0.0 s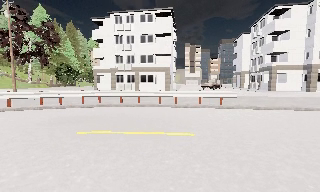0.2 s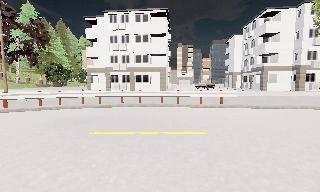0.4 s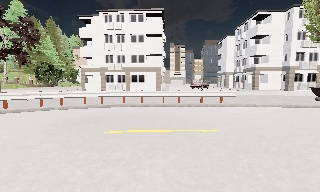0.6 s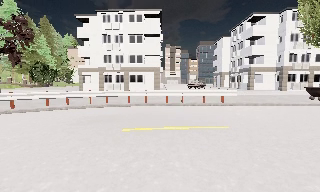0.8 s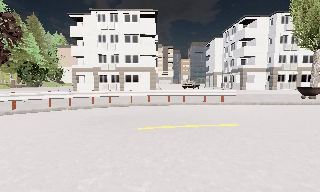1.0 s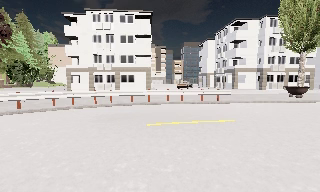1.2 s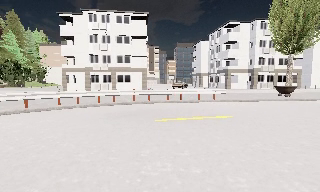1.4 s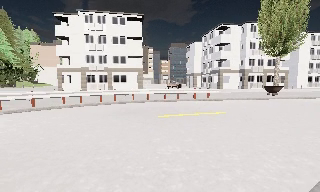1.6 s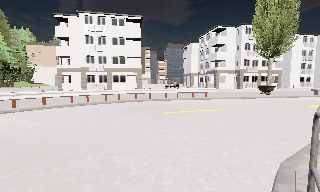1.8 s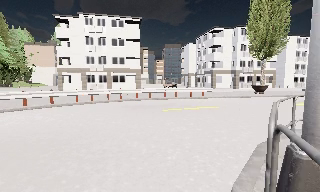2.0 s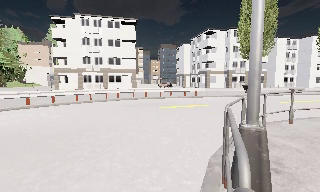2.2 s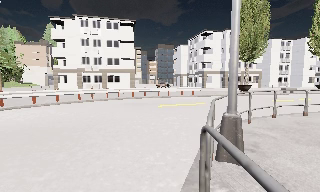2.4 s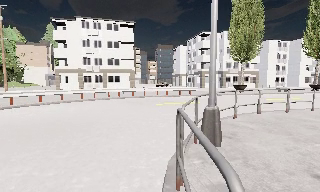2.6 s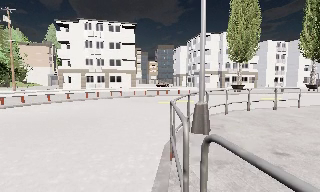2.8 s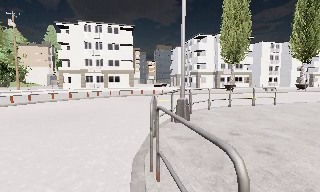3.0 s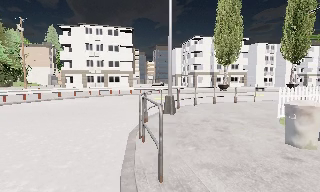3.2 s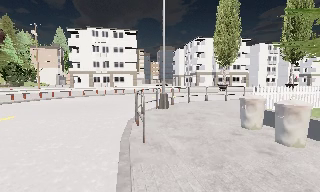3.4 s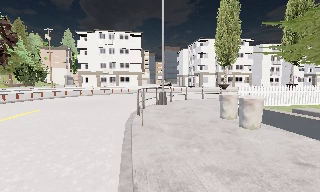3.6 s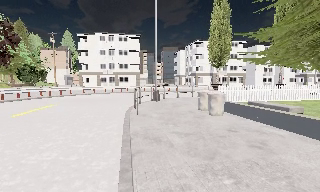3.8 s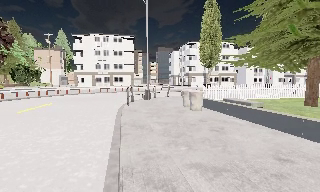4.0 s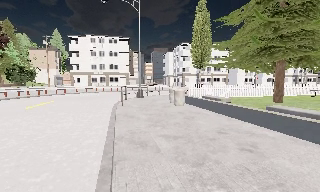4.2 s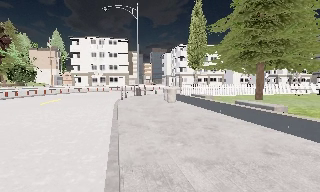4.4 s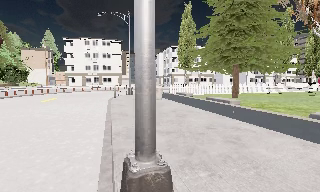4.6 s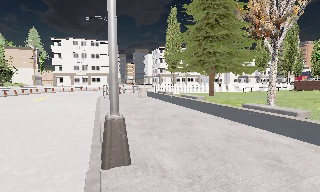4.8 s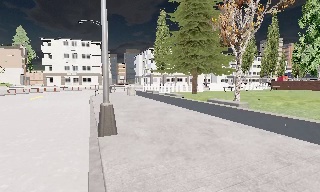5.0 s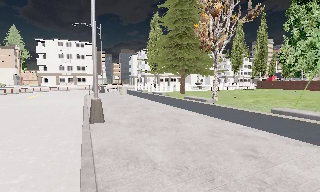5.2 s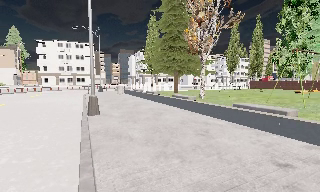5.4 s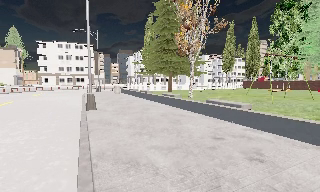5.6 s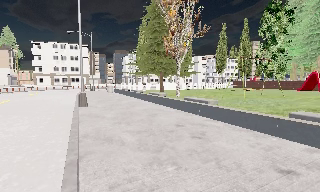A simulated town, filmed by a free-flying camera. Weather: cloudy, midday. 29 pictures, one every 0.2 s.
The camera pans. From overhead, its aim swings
clockwise.
The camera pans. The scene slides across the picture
to the left.
0.0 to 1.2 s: The camera pans to its right, which is clockwise from overhead, by about 15 degrees. It travels to its left and backward, about 3.5 m.
1.2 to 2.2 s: The camera travels backward, about 3.5 m, so what stands in front gets smaller.
2.2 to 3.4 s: The camera travels backward, about 6 m, so what stands in front gets smaller. It gains speed.
3.4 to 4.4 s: The camera travels backward, about 7 m, so what stands in front gets smaller.
4.4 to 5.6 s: The camera travels backward and to its right, about 8 m, so what stands in front gets smaller.
The film runs backward here.
